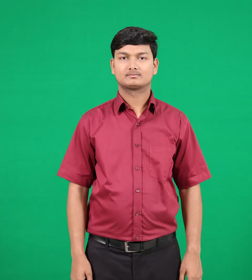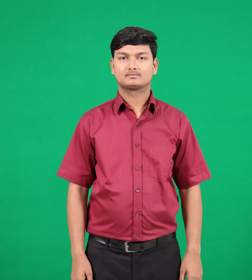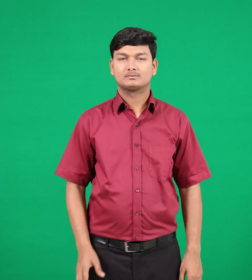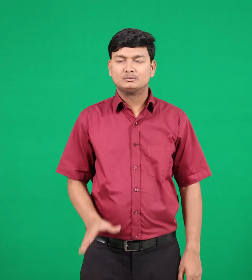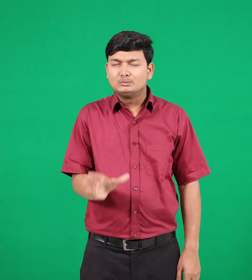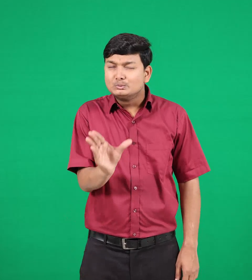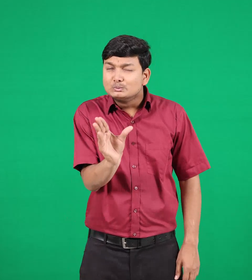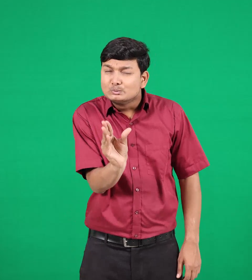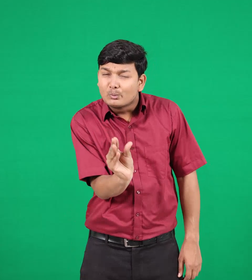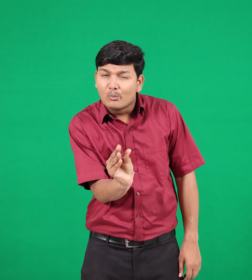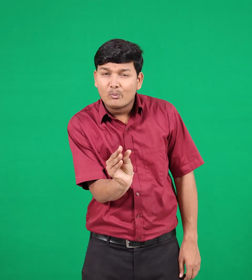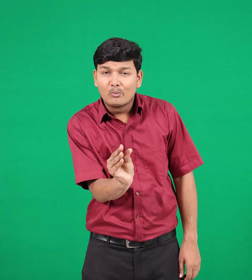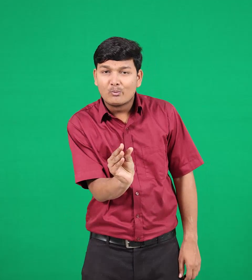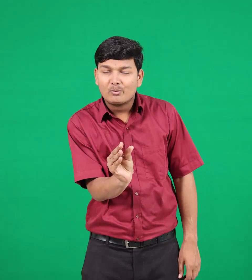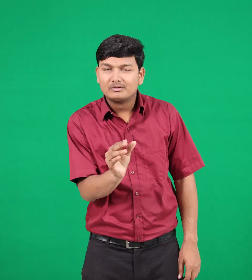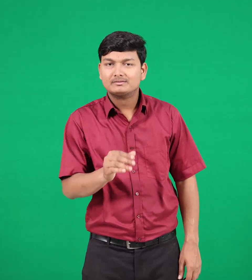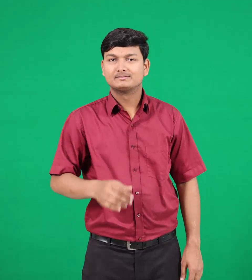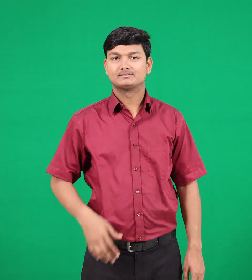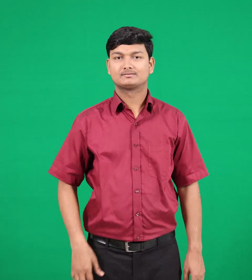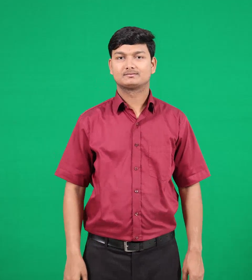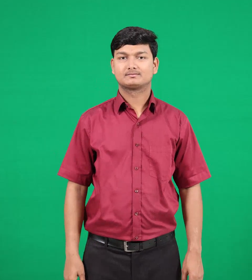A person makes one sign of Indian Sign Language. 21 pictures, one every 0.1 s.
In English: small
